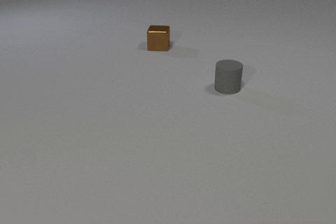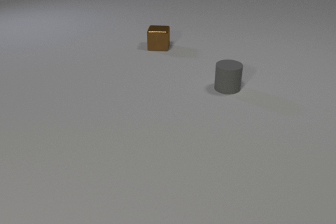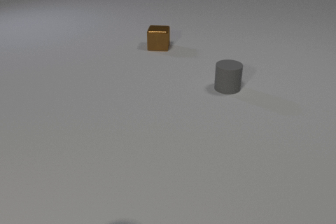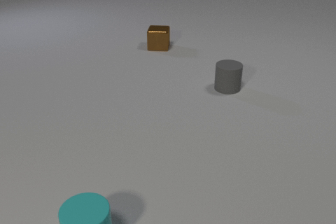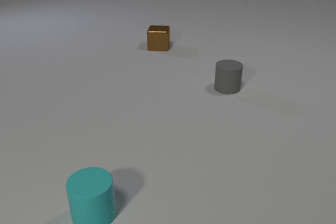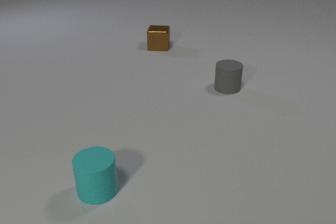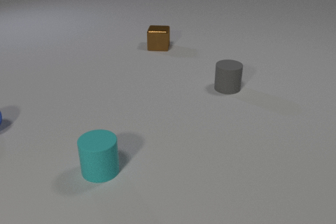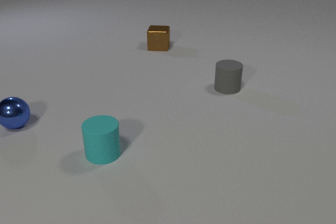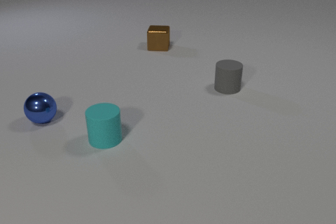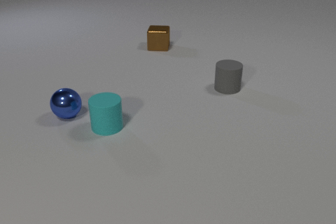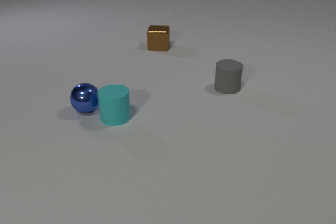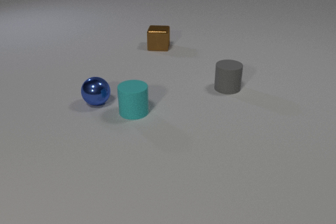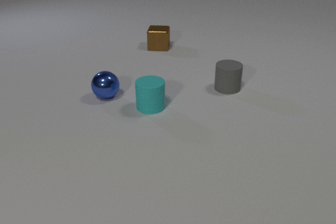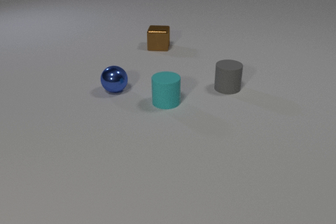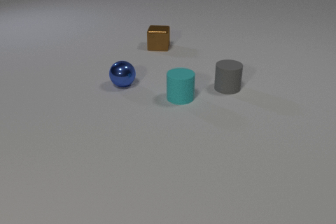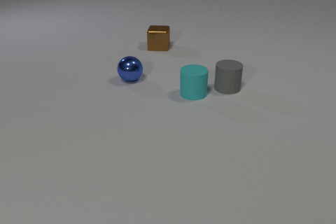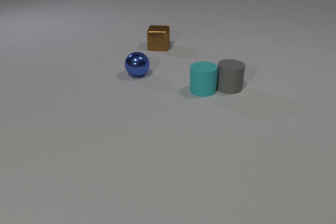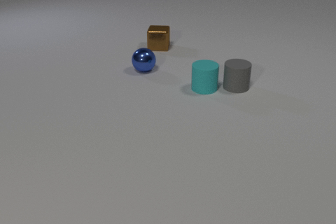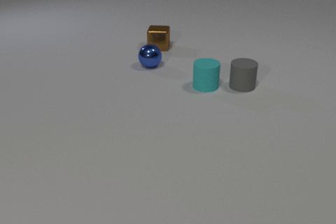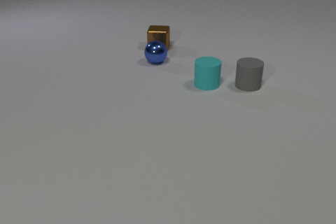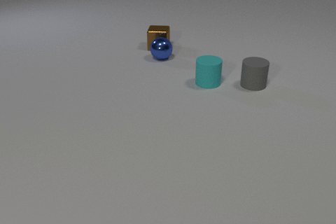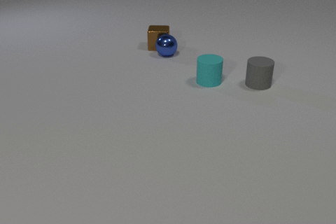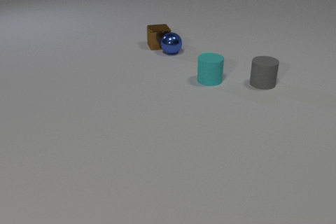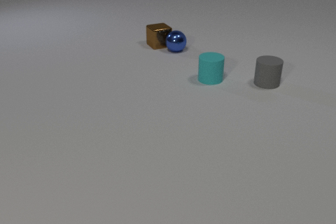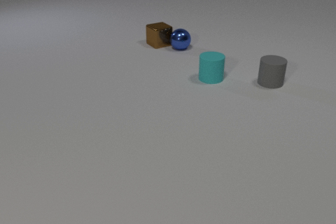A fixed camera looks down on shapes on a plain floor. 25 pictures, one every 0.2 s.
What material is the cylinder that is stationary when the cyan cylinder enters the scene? rubber.
How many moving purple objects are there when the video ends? 0.
How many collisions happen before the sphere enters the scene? 0.
0.0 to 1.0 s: The cyan rubber cylinder comes in at the bottom edge, slides away from the camera.
1.0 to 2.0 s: The cyan rubber cylinder slides away from the camera. The blue metal sphere comes in at the left edge, rolls to the right. The cyan rubber cylinder and the blue metal sphere collide.
2.0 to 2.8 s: The cyan rubber cylinder slides to the right and away from the camera. The blue metal sphere rolls away from the camera and to the right.
2.8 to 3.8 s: The cyan rubber cylinder slides away from the camera and to the right. The blue metal sphere rolls away from the camera and to the right. The gray rubber cylinder slides to the right and away from the camera. The cyan rubber cylinder and the gray rubber cylinder collide.
3.8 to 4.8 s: The cyan rubber cylinder slides away from the camera. The blue metal sphere rolls away from the camera and to the right. The gray rubber cylinder slides to the right and away from the camera. The brown metal cube slides away from the camera, spins counterclockwise seen from above by about 30 degrees, its near face sliding to the right. The blue metal sphere and the brown metal cube collide.
